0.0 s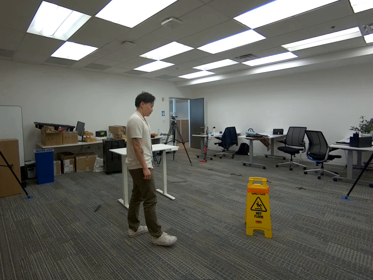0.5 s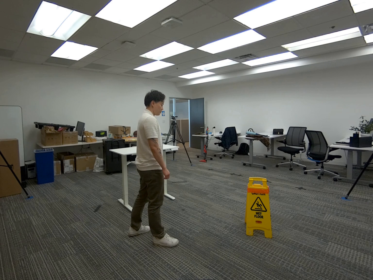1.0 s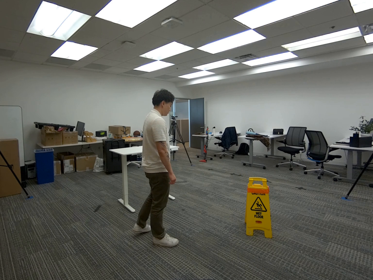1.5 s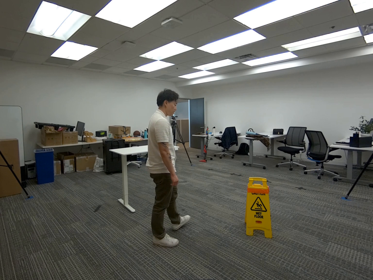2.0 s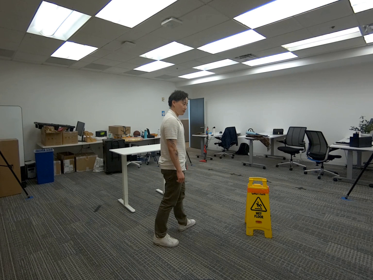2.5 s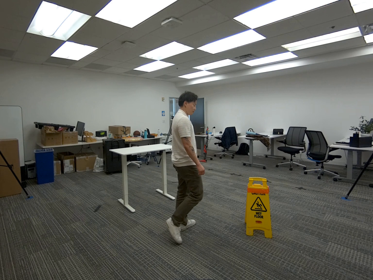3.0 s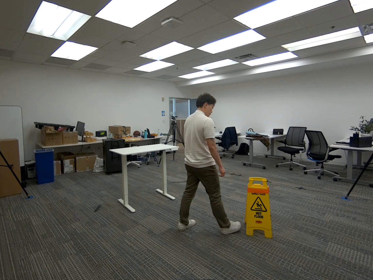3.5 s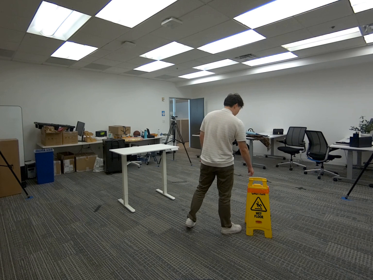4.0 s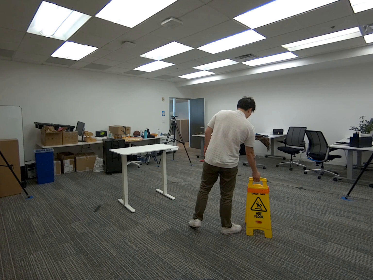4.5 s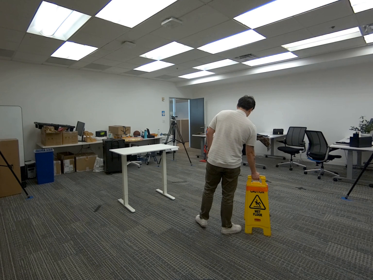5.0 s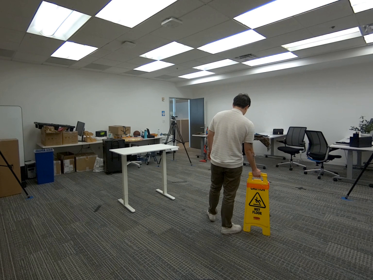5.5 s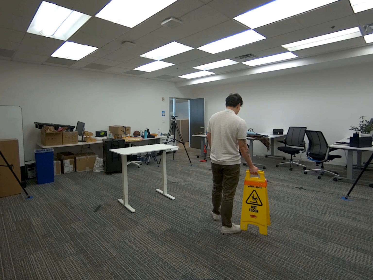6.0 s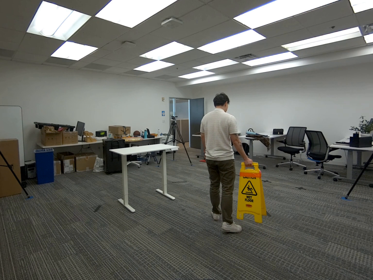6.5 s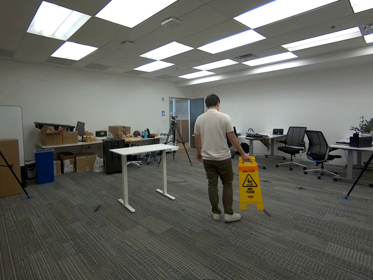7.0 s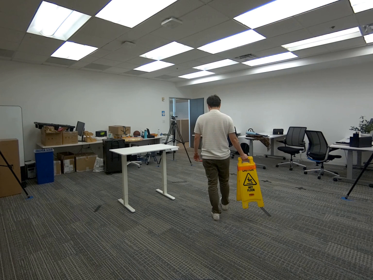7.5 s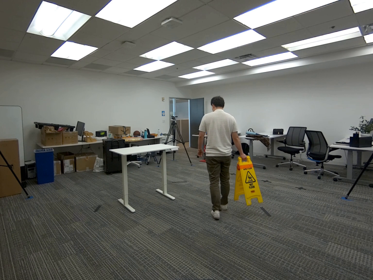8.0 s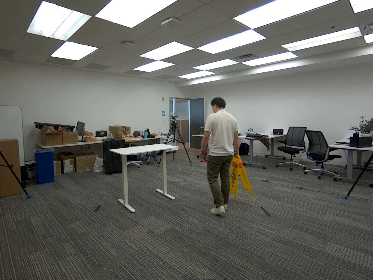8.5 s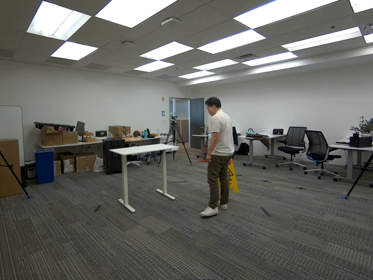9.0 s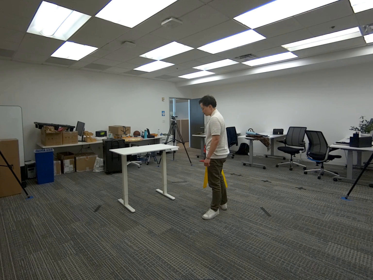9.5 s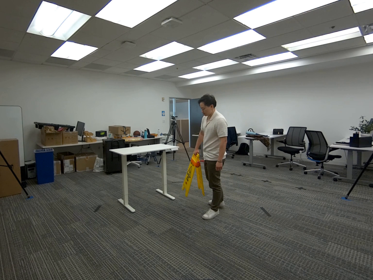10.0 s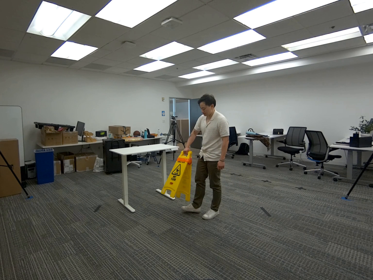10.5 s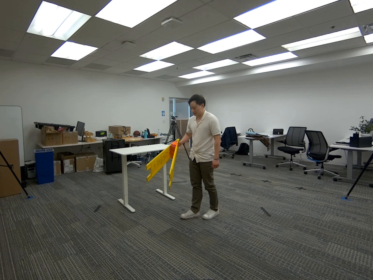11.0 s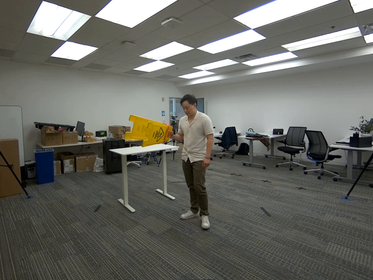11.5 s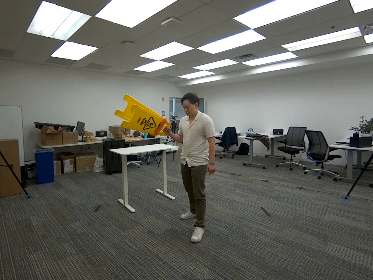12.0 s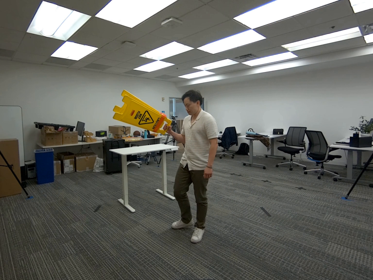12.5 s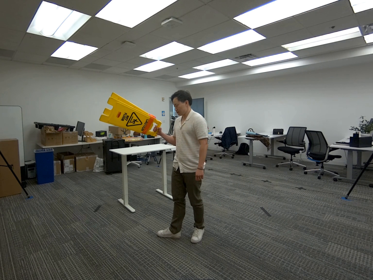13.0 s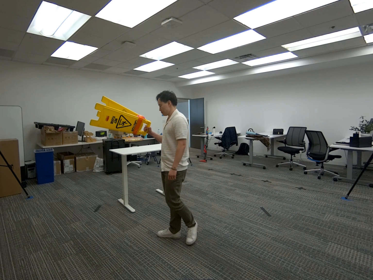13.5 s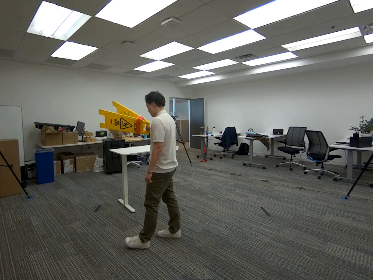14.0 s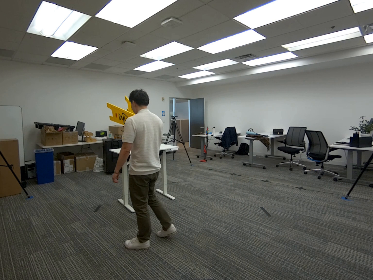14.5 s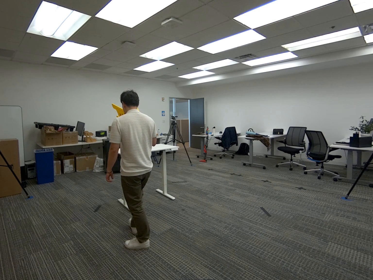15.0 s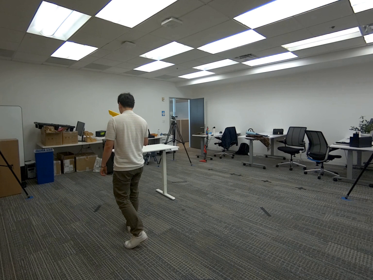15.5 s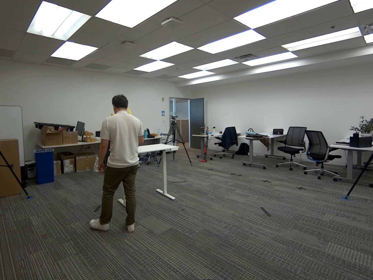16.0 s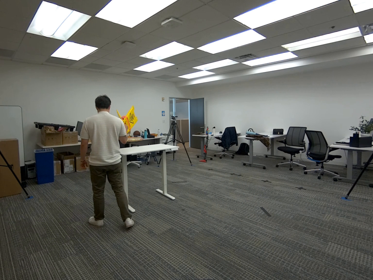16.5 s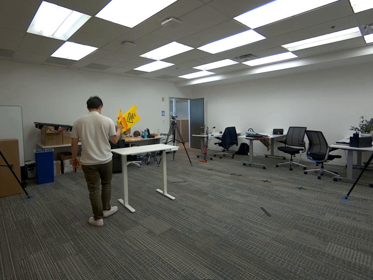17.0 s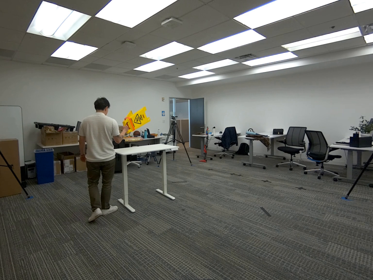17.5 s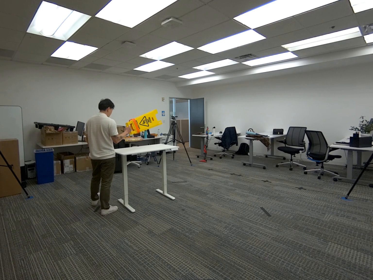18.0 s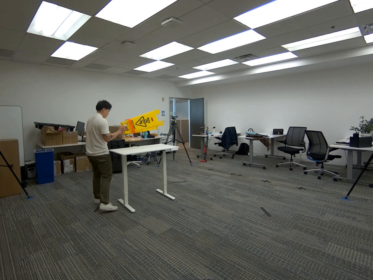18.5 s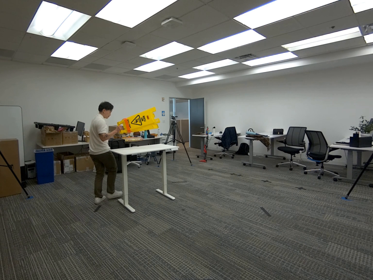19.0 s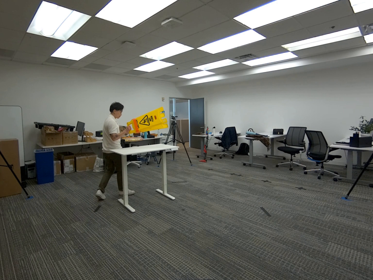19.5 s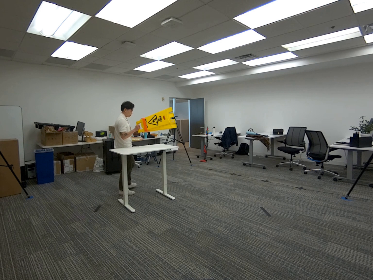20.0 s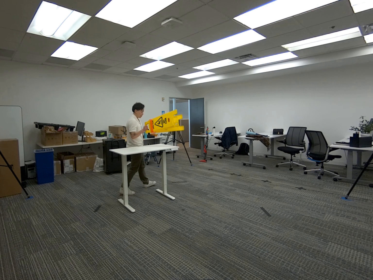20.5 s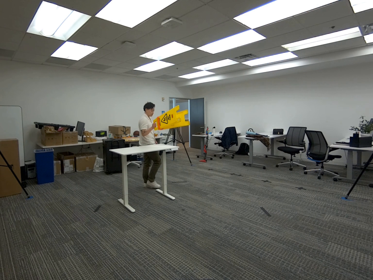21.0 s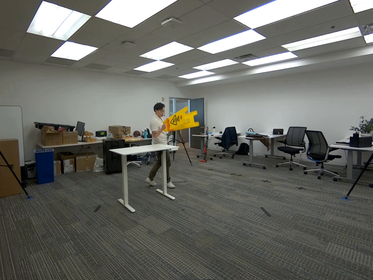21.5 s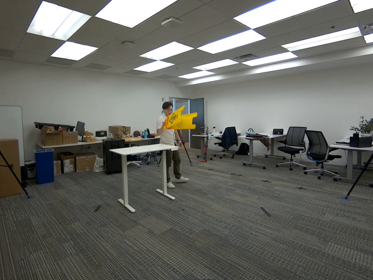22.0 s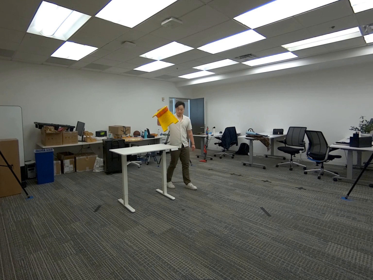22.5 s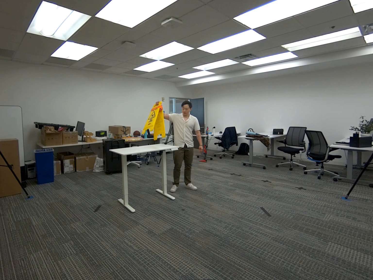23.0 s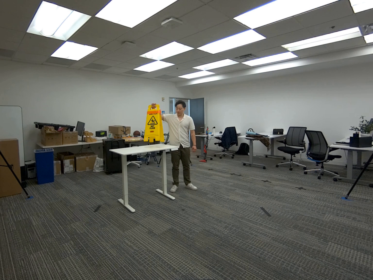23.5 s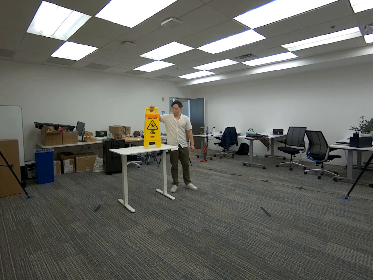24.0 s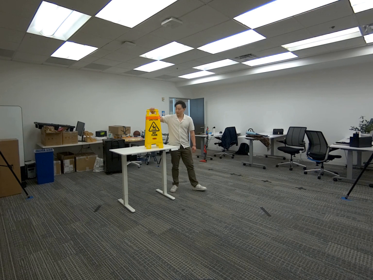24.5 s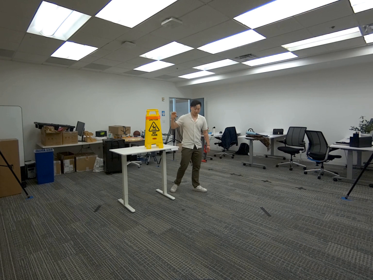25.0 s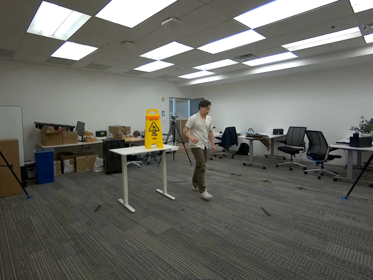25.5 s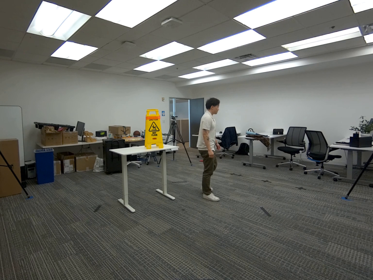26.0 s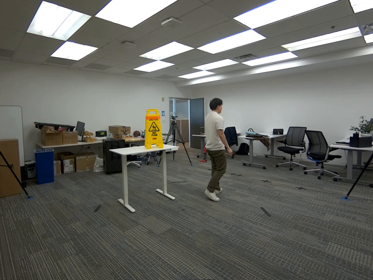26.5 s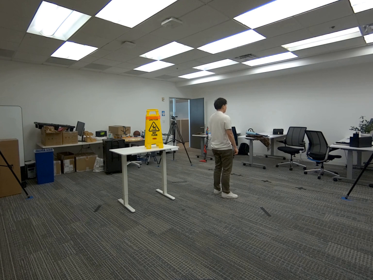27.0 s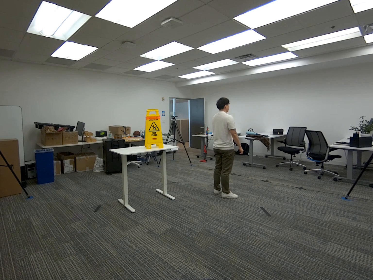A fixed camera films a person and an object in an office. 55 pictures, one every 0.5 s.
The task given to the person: Walk to the wet floor sign on the ground standing upright, pick it up with one hand, hold and walk to the white desk and place the sign on top of the desk.
